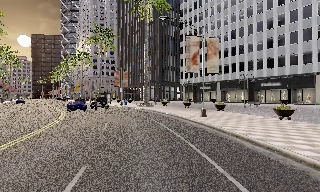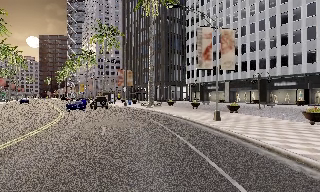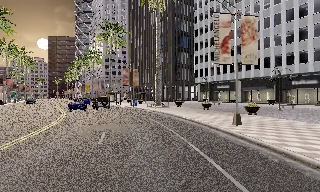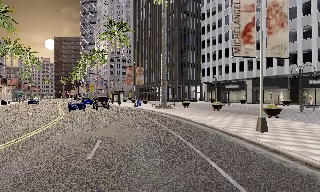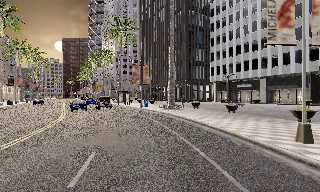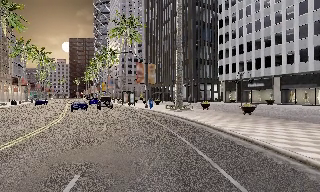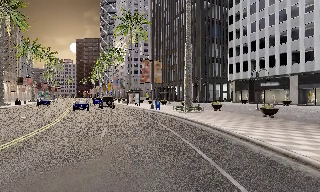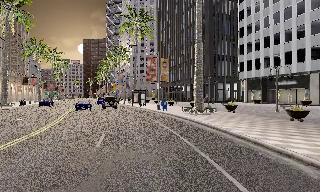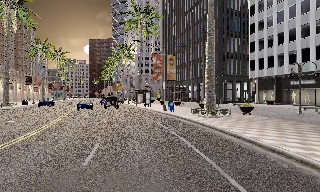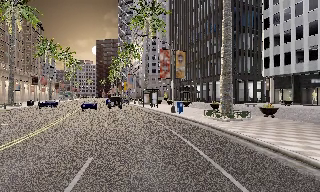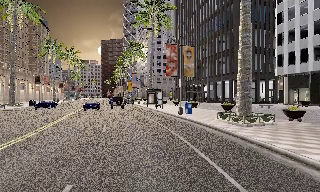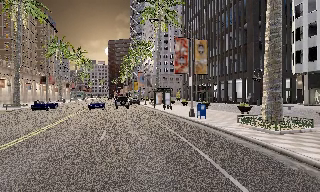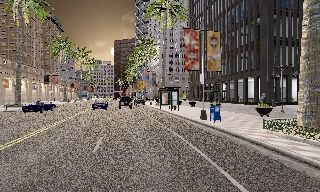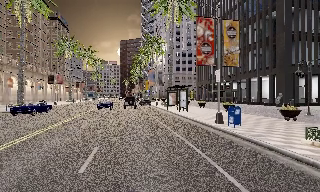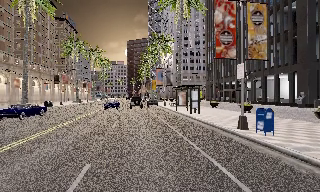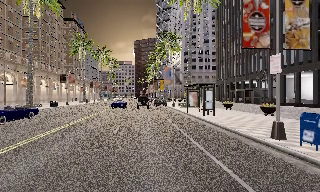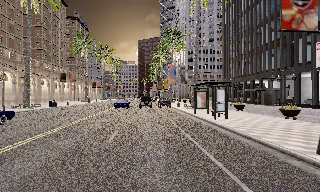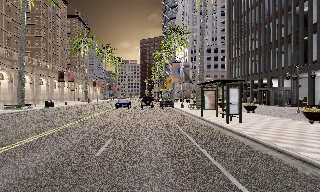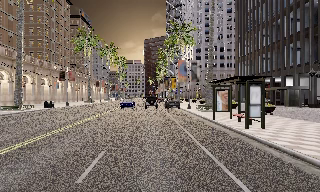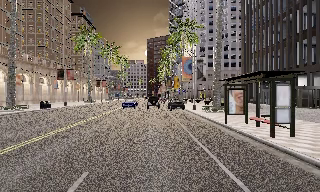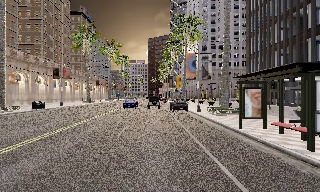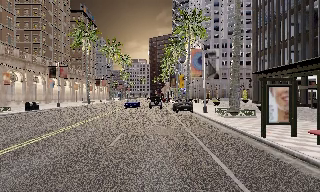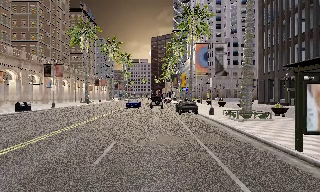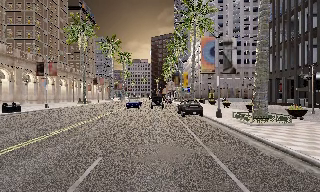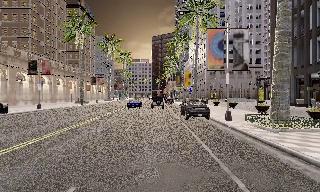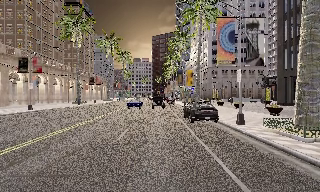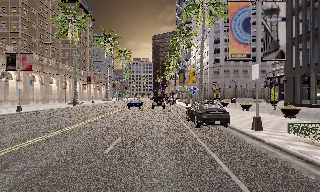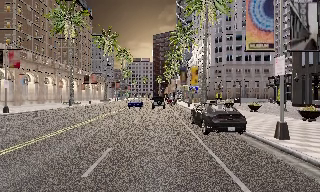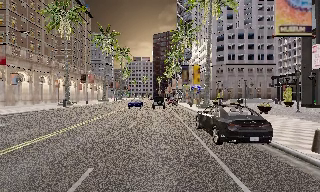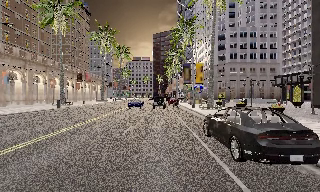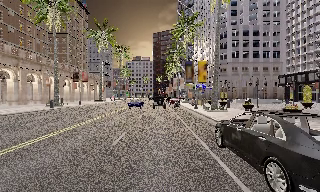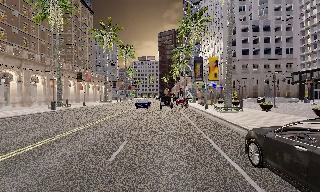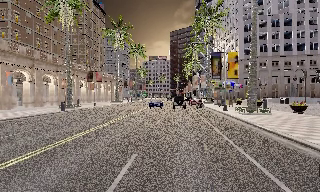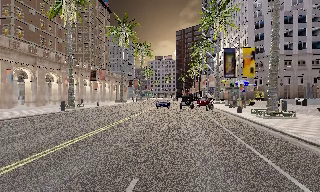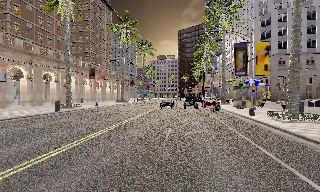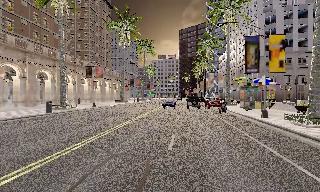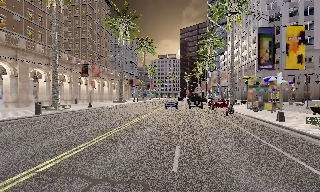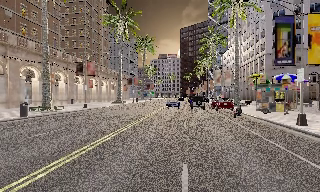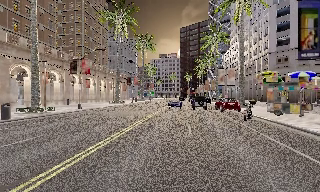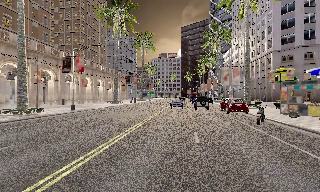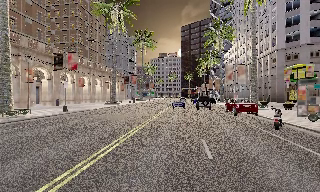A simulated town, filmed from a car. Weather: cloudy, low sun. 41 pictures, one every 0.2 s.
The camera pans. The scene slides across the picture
to the right.
The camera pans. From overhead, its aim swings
counterclockwise.
0.0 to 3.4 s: The camera swings to its left by about 35 degrees, and the scene slides to the right. It travels forward, about 25 m.
3.4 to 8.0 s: The camera pans to its left, which is counterclockwise from overhead, by about 15 degrees. It travels forward, about 35 m, so what stands in front looms larger.
The film runs forward here.
